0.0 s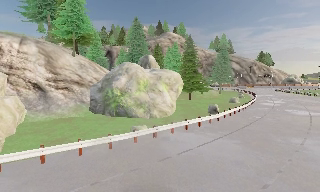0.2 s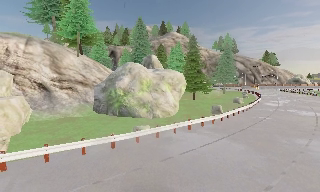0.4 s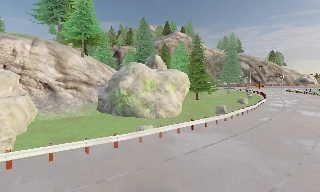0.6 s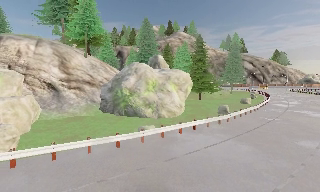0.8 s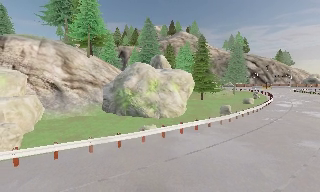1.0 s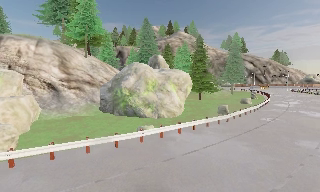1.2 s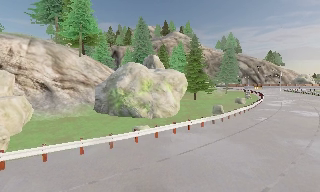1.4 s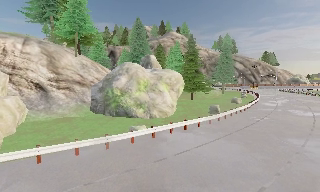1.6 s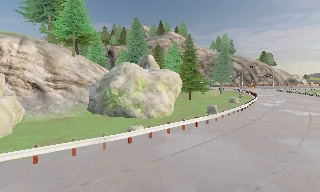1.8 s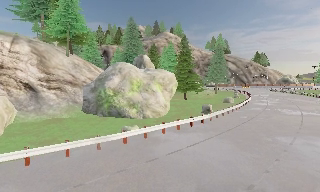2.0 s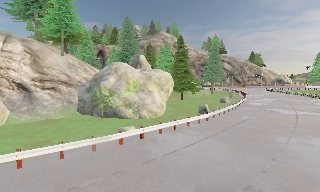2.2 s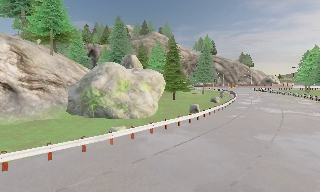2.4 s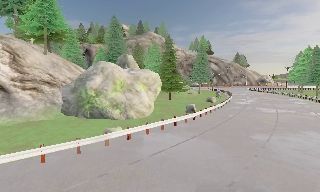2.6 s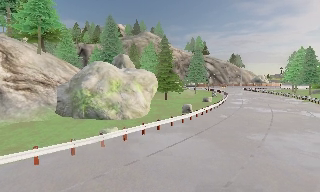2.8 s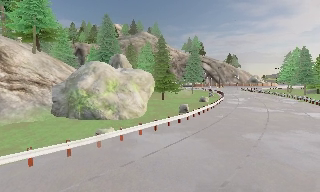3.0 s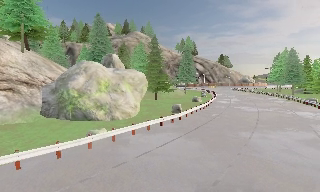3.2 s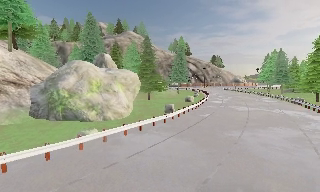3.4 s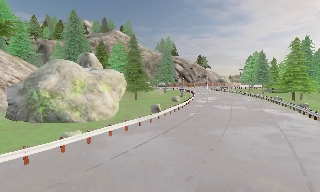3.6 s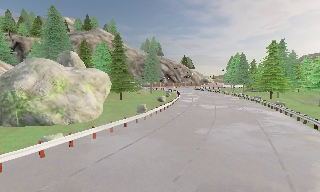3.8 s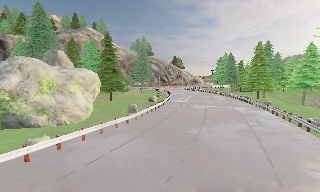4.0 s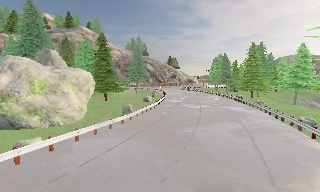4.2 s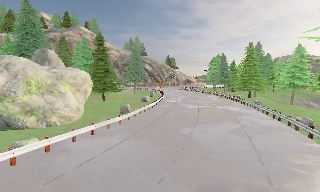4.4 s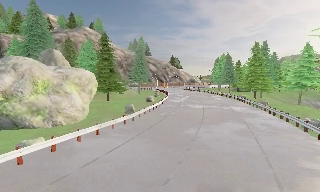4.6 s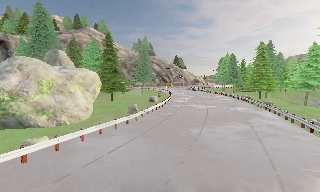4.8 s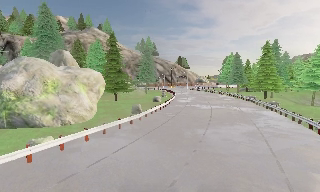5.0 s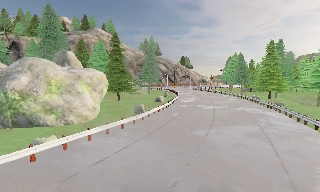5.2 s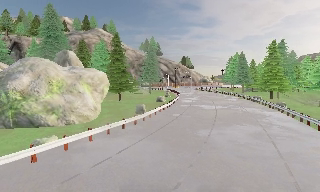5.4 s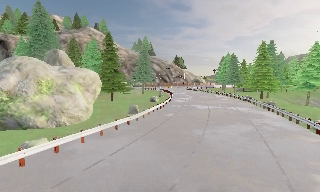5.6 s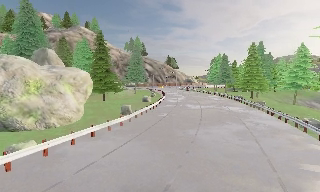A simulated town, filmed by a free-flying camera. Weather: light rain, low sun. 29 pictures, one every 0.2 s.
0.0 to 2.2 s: The camera travels to its right, about 0.5 m, so close, fixed things drift to the left.
2.2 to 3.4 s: The scene slides to the left, as the camera pans about 15 degrees to its right.
3.4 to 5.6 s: The scene slides to the left, as the camera pans about 10 degrees to its right. It travels forward, about 0.5 m, so what stands in front looms larger.
The film runs forward here.
